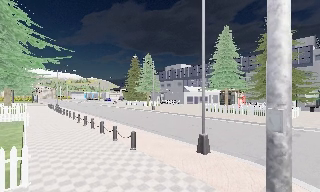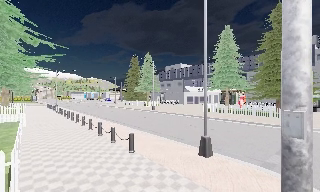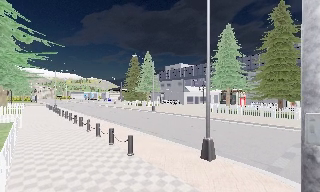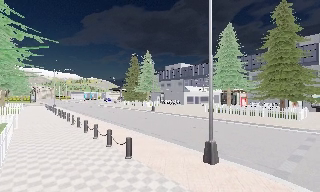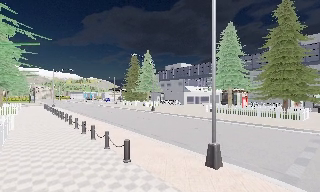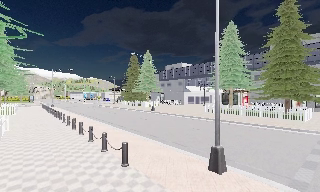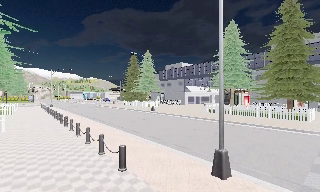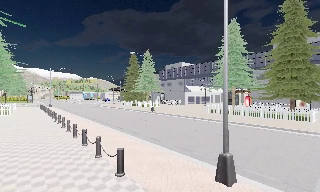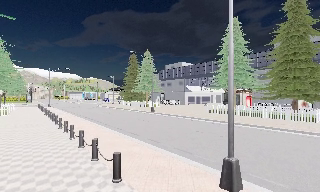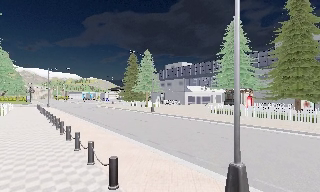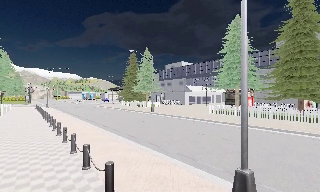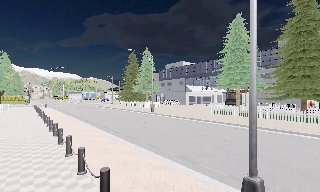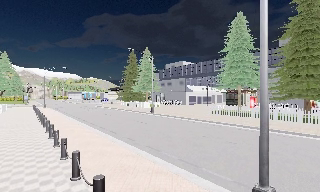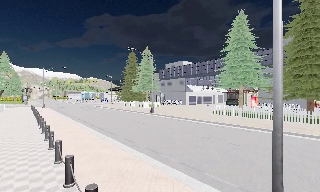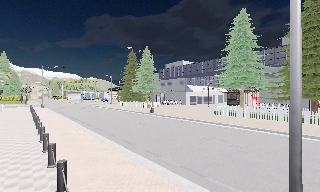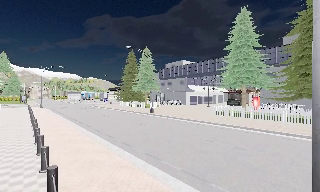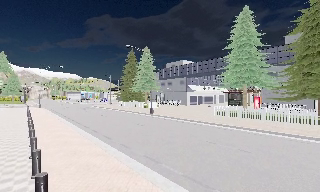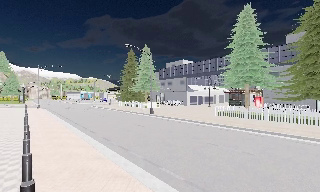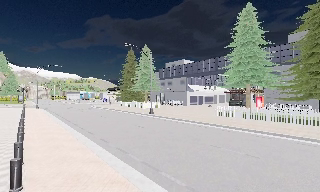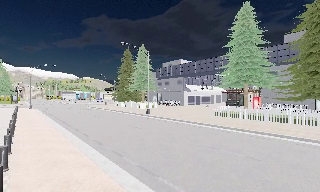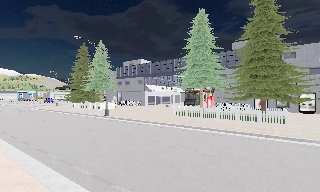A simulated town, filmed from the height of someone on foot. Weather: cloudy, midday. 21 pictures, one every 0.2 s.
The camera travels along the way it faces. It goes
forward.
0.0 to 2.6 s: The camera travels forward, about 4 m, so what stands in front looms larger.
2.6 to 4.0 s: The camera swings to its right by about 15 degrees, and the scene slides to the left. It travels forward, about 2 m, so what stands in front looms larger.
The film runs forward here.
